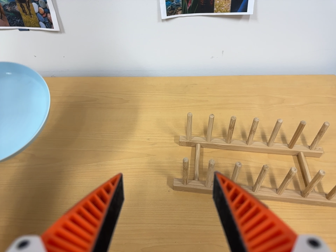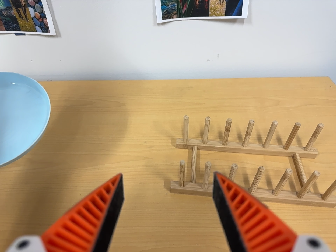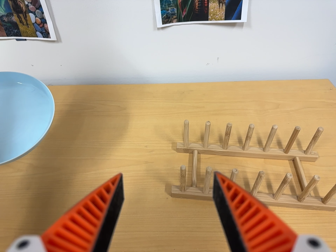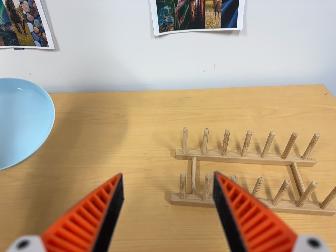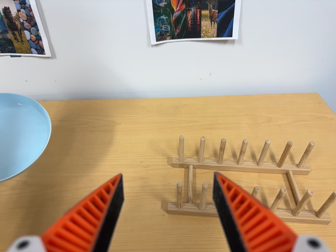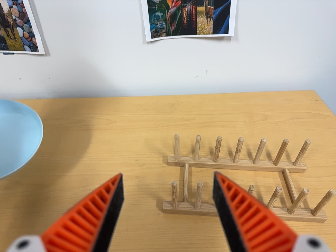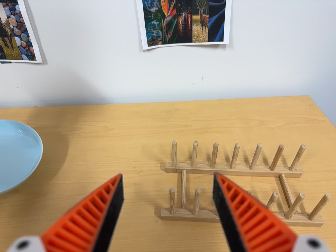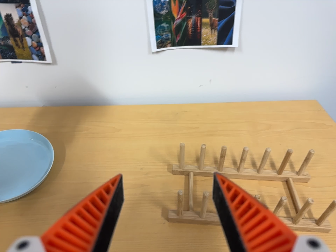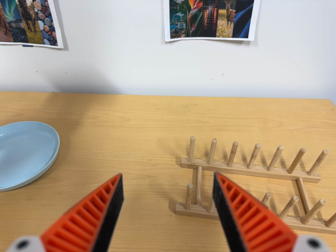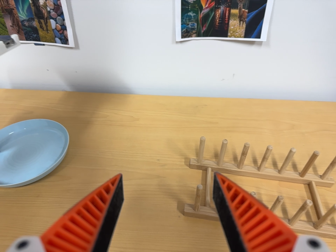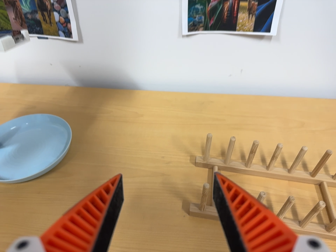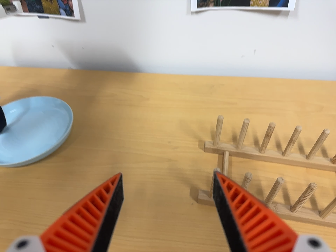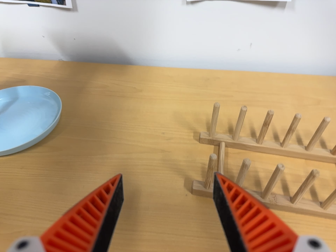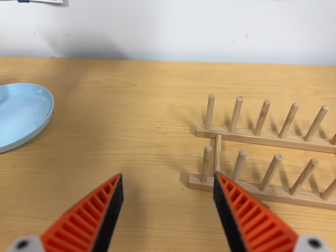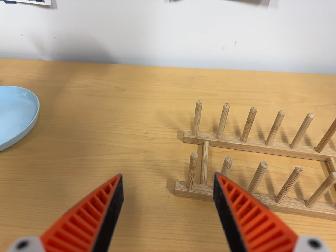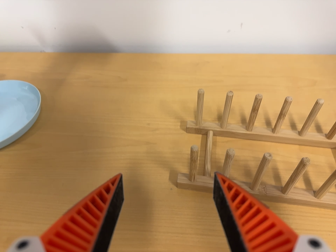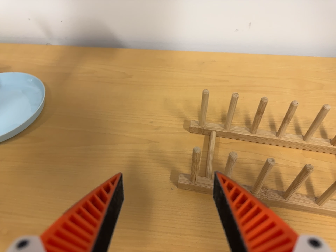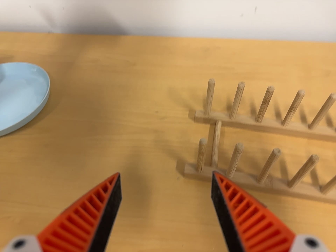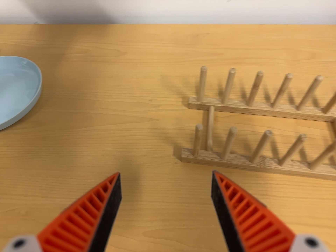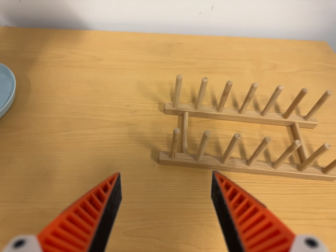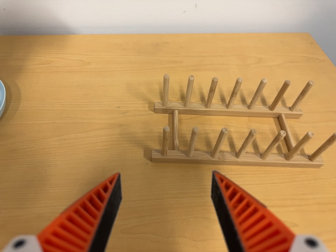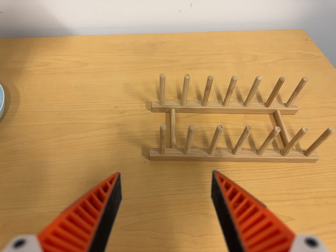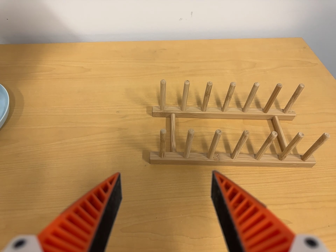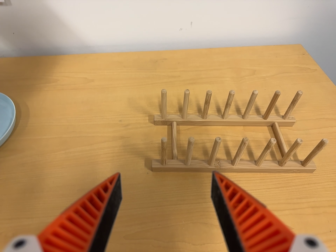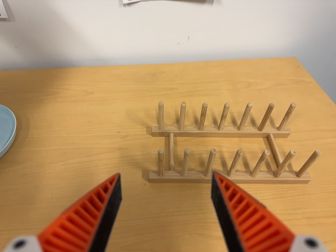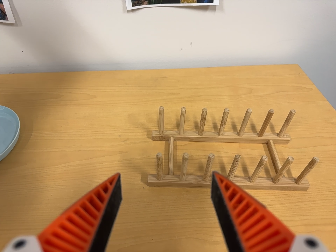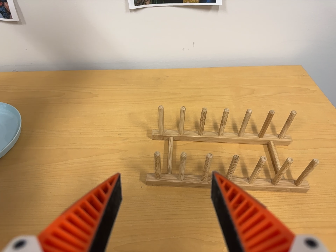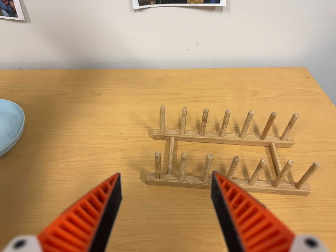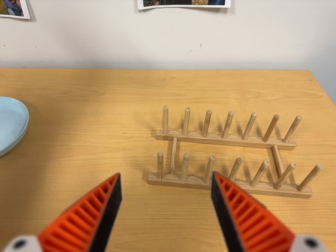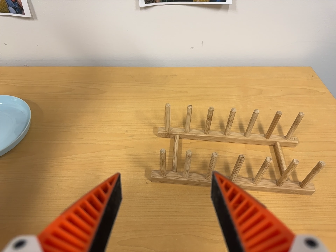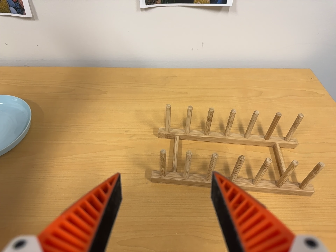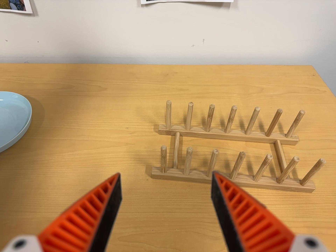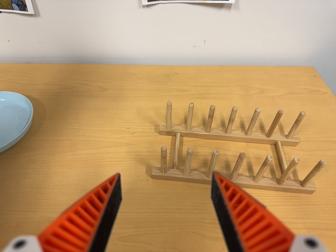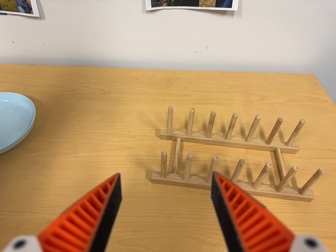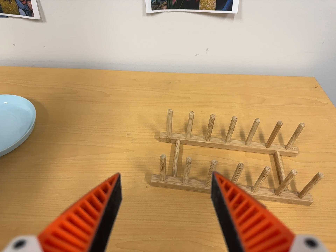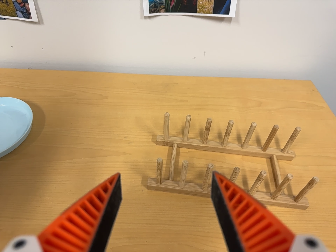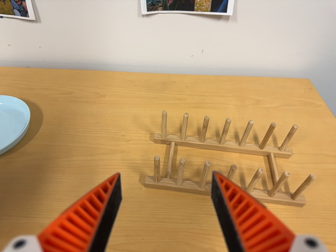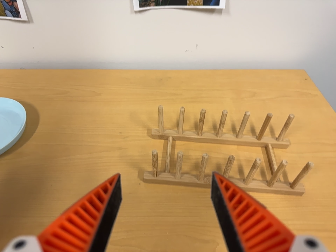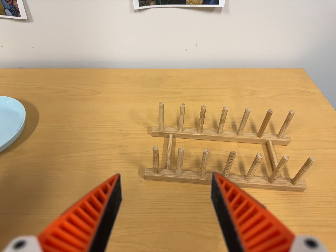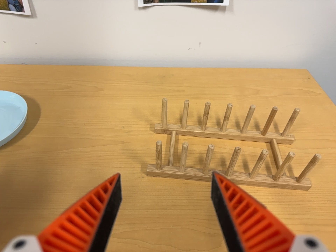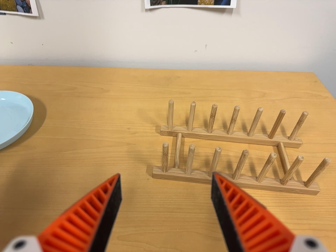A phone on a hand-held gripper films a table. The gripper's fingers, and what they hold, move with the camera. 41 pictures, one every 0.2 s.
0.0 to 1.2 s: The camera shifts only a little, or ends up much as it began.
1.2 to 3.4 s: The camera travels forward, about 12 cm, so what stands in front looms larger. Its aim tips toward the bottom of its view by about 10 degrees, and the scene shifts upward.
3.4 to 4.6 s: The camera travels backward, about 7 cm, so what stands in front gets smaller. It rolls about its line of sight by about 10 degrees, and the scene rotates counterclockwise.
4.6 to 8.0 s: The camera shifts only a little, or ends up much as it began.
The film runs backward here.
